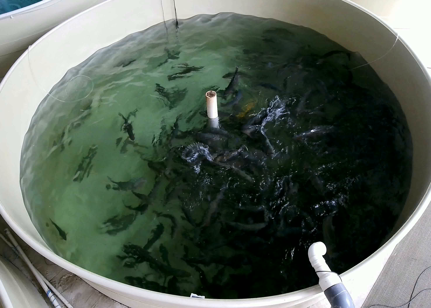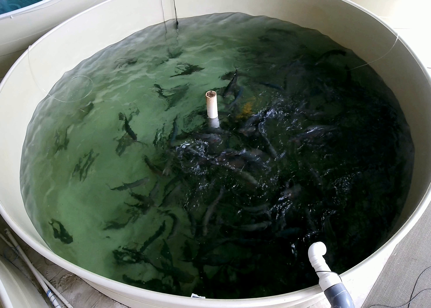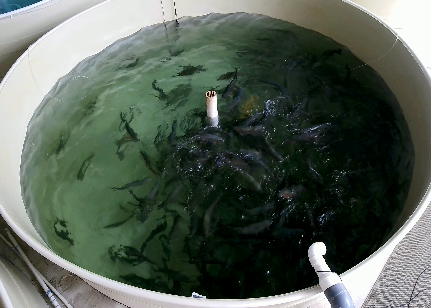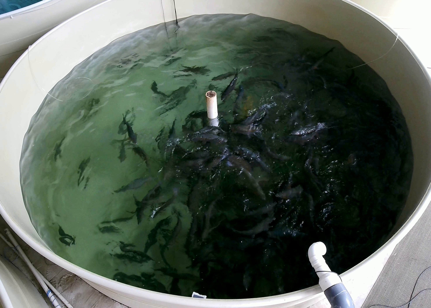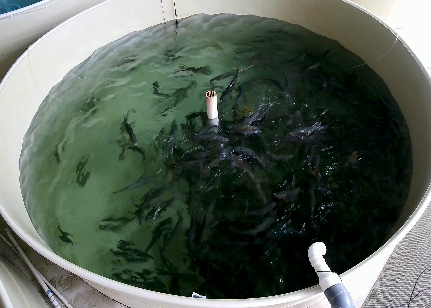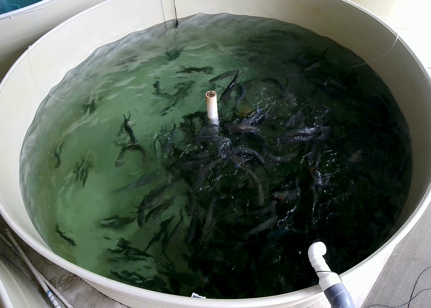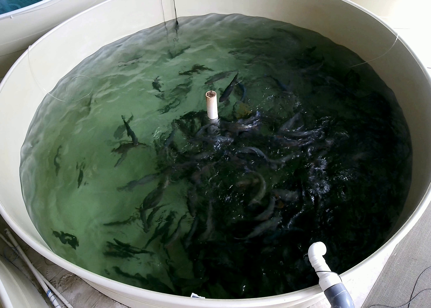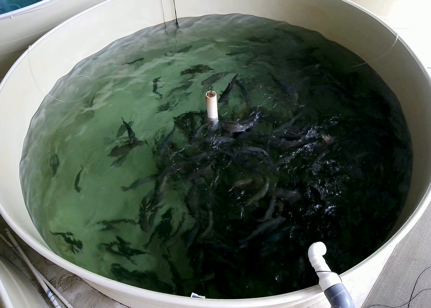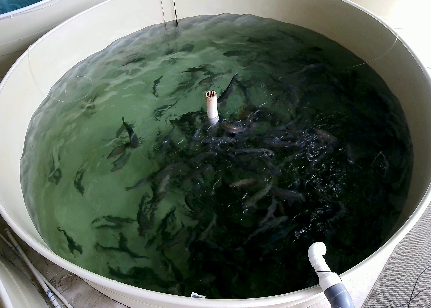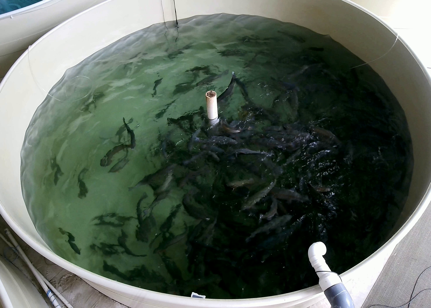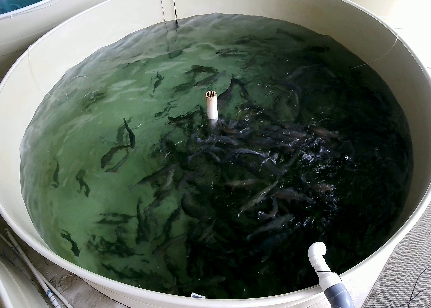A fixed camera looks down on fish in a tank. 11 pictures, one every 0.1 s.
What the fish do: Weak feeding.
